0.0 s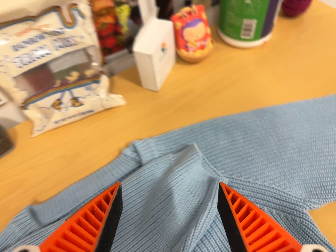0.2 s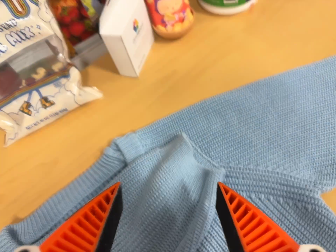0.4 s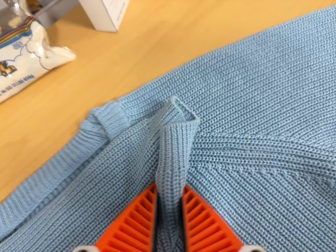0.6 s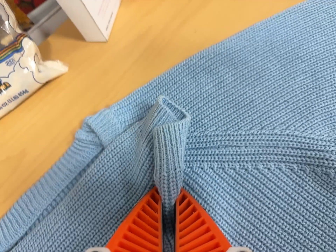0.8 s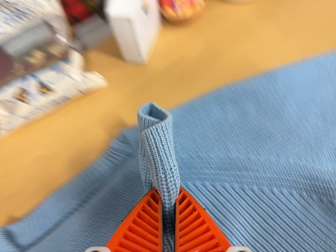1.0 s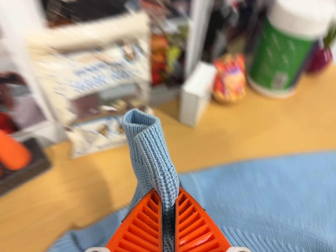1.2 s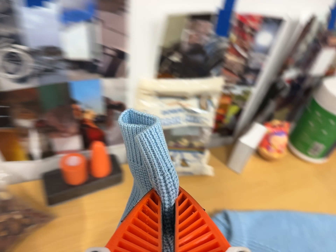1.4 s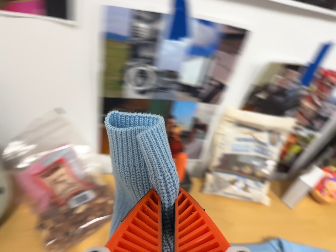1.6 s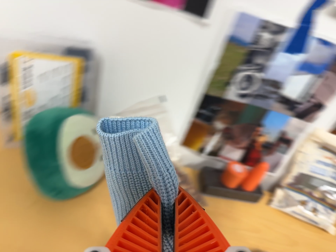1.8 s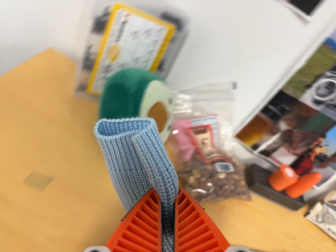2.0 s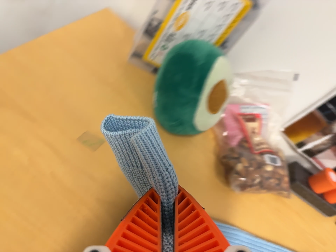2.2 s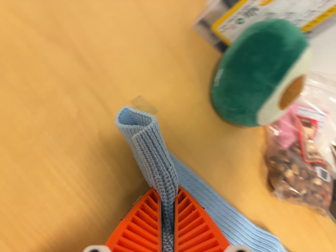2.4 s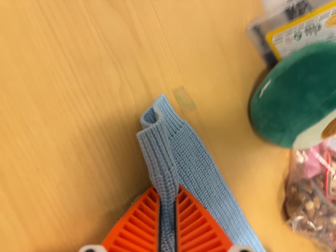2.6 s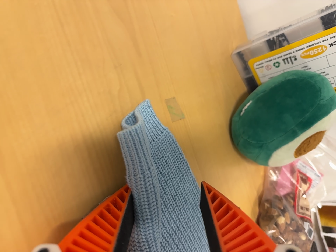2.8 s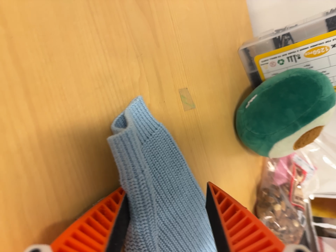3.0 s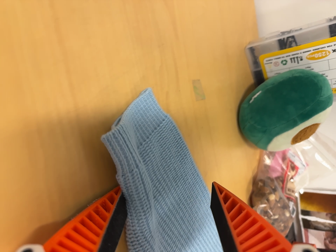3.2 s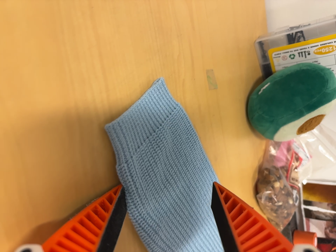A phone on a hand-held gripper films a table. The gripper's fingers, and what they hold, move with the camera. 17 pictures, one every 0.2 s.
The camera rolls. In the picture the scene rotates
clockwise.
0.0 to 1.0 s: The camera travels to its left, about 10 cm, so close, fixed things drift to the right. Its aim tips toward the top of its view by about 10 degrees, and the scene shifts downward.
1.0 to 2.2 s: The camera swings to its left by about 25 degrees, and the scene slides to the right. It travels to its left, about 50 cm, so close, fixed things drift to the right. It rolls about its line of sight by about 70 degrees, and the scene rotates clockwise.
2.2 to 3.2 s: The camera travels to its left and backward, about 14 cm. It rolls about its line of sight by about 25 degrees, and the scene rotates clockwise.
The film runs backward here.
